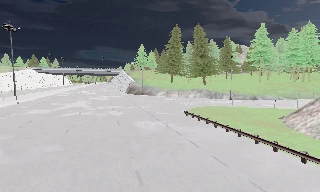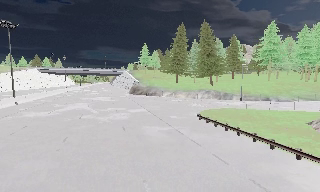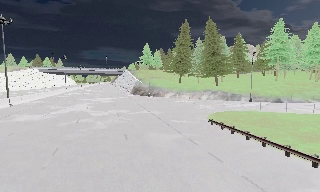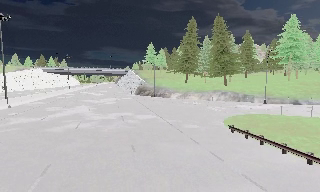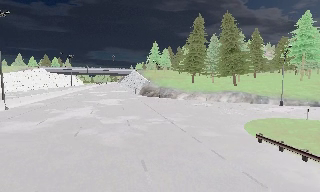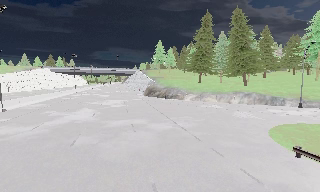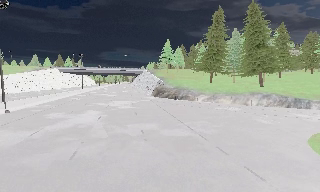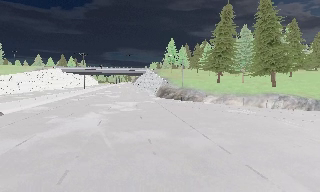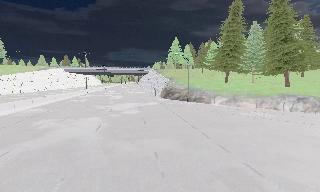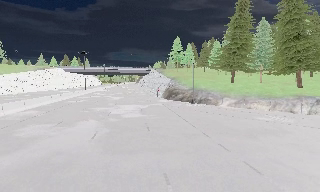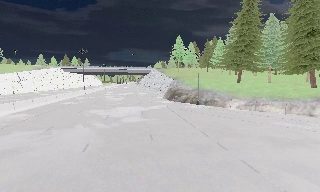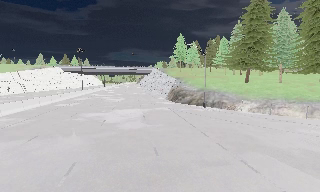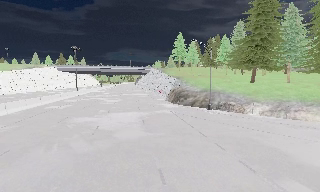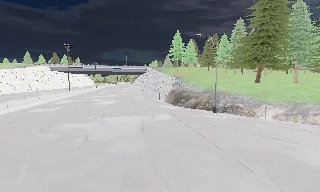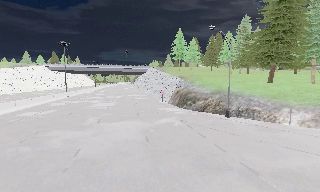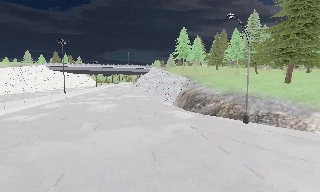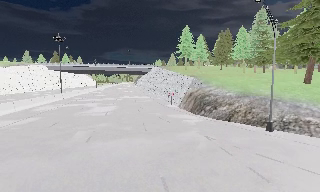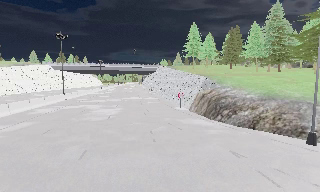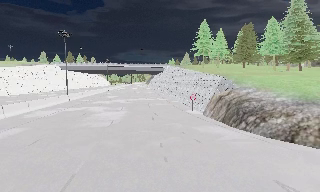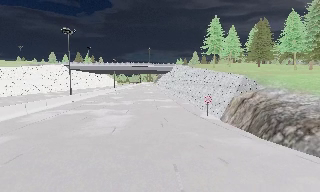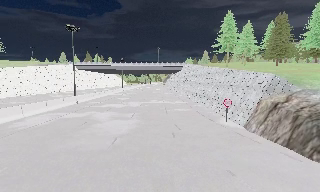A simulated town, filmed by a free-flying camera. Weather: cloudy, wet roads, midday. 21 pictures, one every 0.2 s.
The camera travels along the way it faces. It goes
forward.
0.0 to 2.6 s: The camera travels forward, about 25 m, so what stands in front looms larger.
2.6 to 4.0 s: The scene slides to the right, as the camera pans about 10 degrees to its left. It travels forward, about 15 m, so what stands in front looms larger.
The film runs forward here.
